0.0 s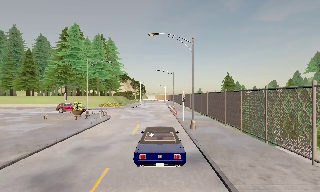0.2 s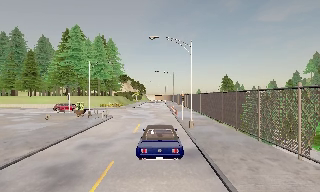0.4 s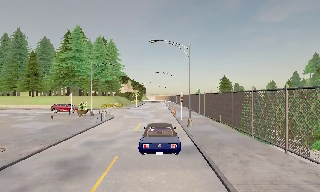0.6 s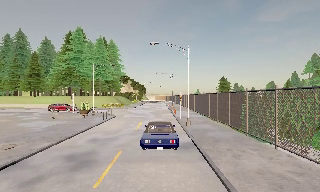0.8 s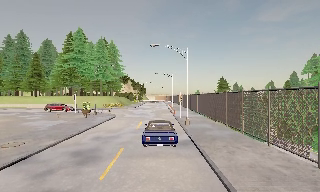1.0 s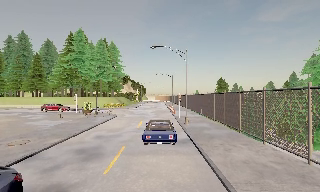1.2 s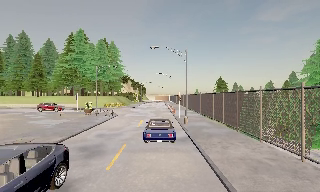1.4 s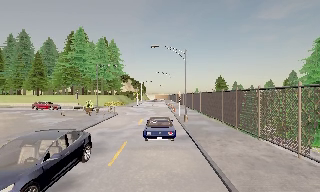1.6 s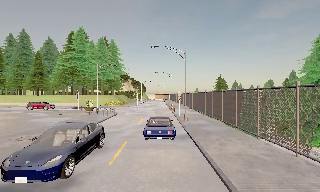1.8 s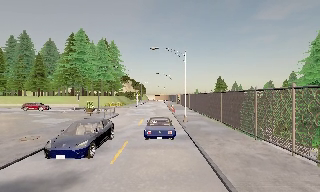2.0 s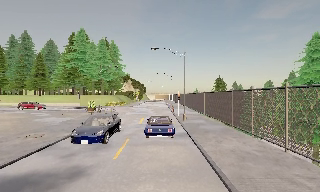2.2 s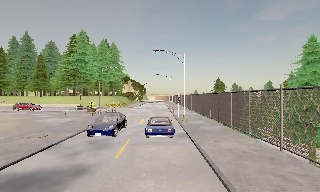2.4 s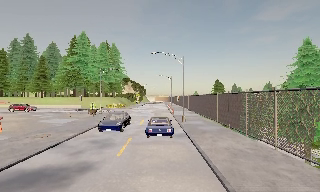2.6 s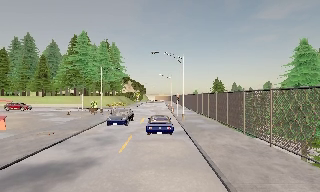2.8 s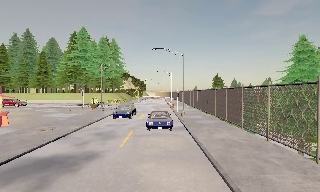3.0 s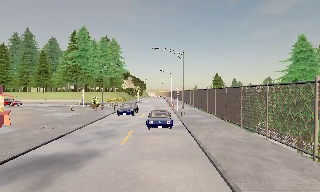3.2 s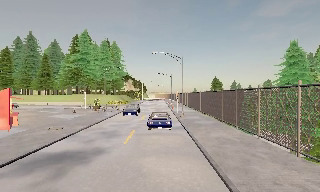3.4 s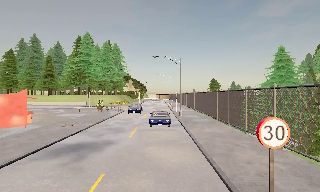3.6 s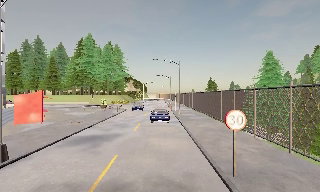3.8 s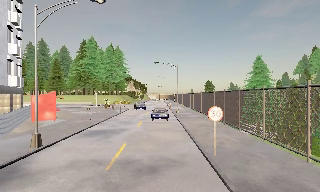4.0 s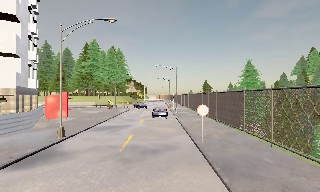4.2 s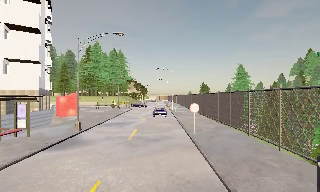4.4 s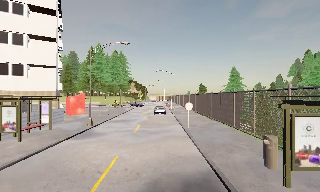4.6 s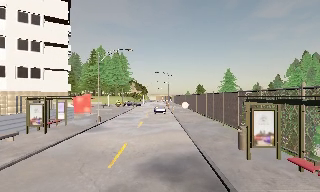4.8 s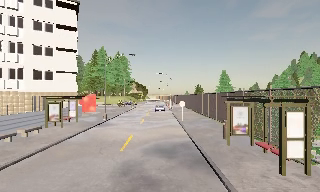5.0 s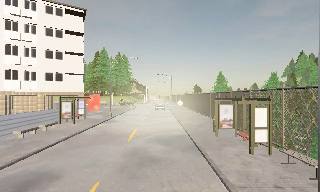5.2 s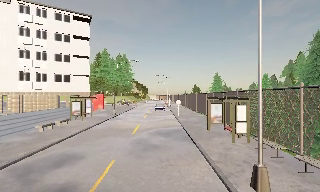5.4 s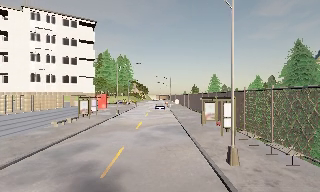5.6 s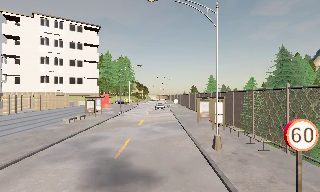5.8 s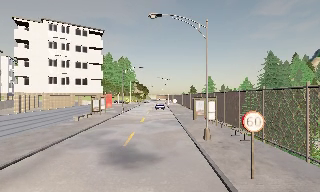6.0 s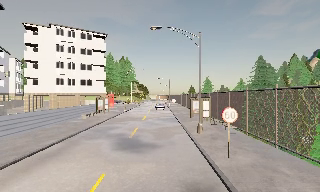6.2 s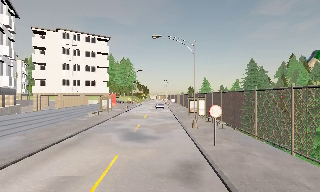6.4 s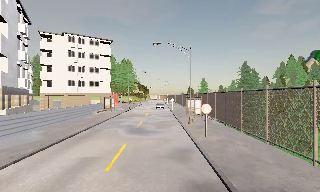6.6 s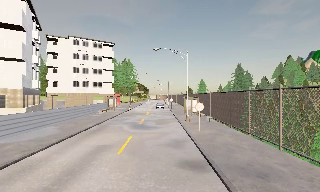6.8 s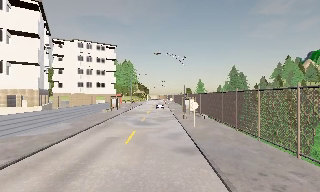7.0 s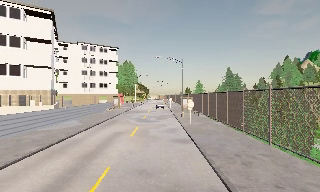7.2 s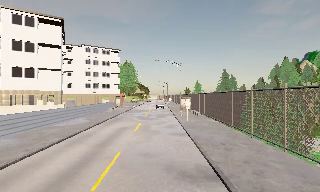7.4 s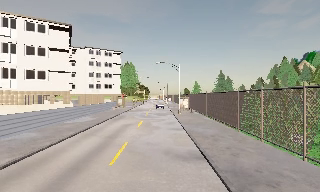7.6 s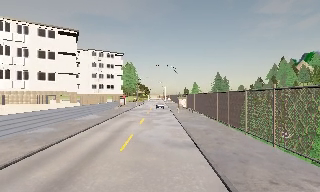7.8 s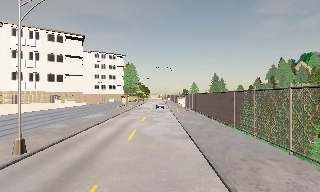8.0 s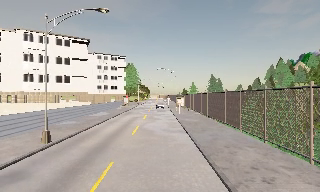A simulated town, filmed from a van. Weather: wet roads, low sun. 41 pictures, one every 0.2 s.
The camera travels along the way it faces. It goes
backward.
0.0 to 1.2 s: The camera travels backward, about 3 m, so what stands in front gets smaller. It loses speed.
1.2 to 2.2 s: The camera travels backward, about 1 m, so what stands in front gets smaller.
2.2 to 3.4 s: The camera travels backward, about 3.5 m, so what stands in front gets smaller. It gains speed.
3.4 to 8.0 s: The camera travels backward, about 40 m, so what stands in front gets smaller.
The film runs backward here.
